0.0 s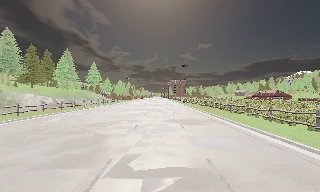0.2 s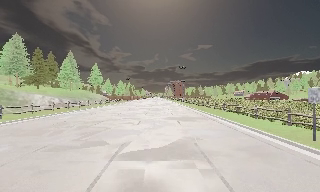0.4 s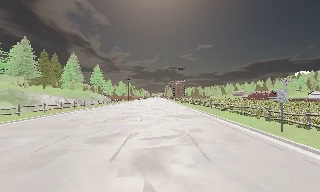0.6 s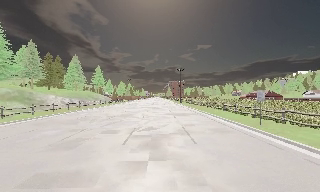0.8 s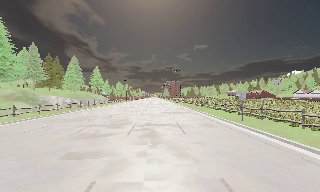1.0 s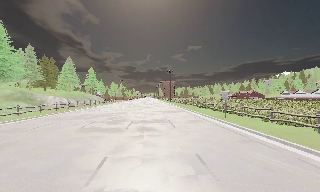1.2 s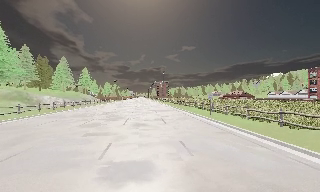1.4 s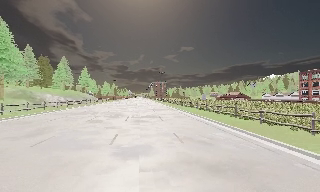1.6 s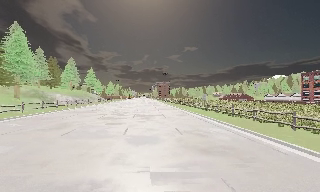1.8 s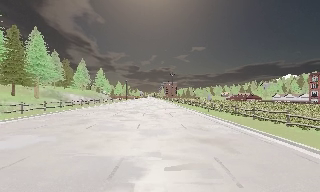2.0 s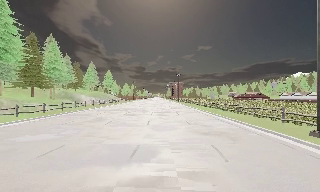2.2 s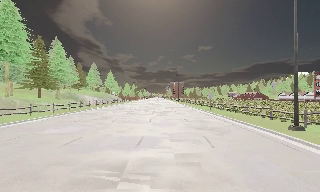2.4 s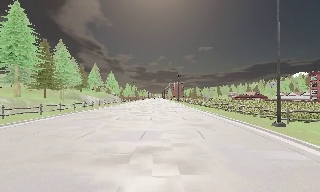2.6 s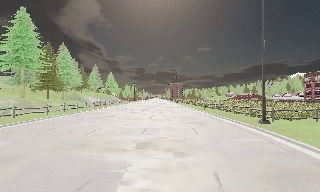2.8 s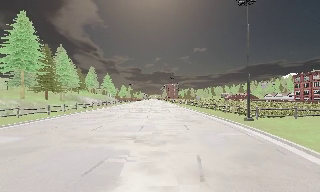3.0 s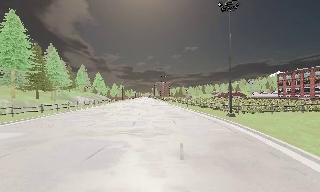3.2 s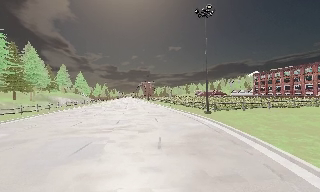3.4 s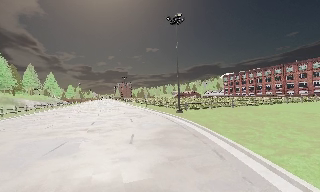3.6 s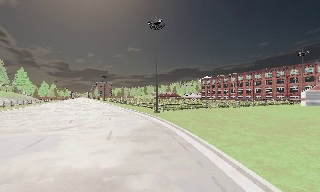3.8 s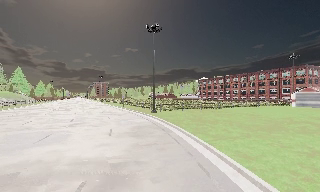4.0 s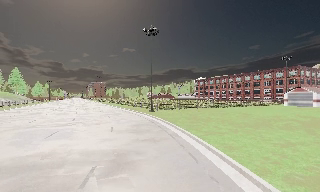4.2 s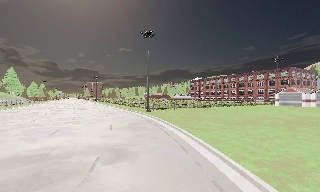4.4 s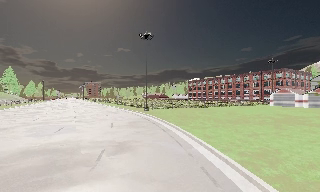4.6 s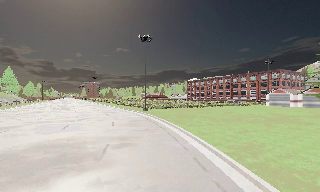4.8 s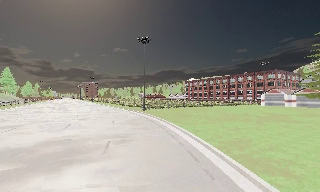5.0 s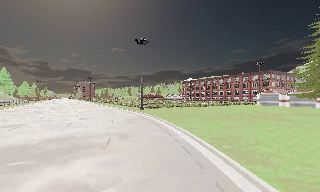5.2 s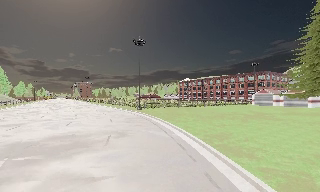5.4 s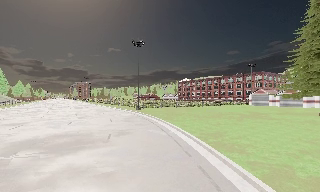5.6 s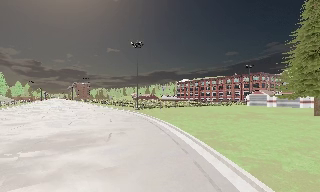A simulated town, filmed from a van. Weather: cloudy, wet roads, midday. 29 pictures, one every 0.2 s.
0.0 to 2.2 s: The camera travels backward, about 20 m, so what stands in front gets smaller.
2.2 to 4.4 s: The camera swings to its right by about 30 degrees, and the scene slides to the left. It travels backward, about 13 m, so what stands in front gets smaller.
4.4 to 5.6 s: The camera travels backward, about 3.5 m, so what stands in front gets smaller. It loses speed.
The film runs backward here.
